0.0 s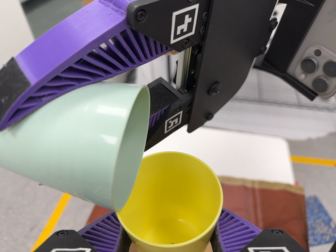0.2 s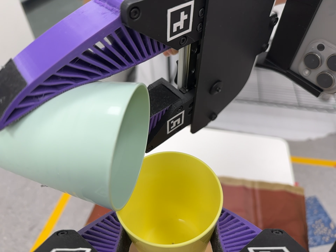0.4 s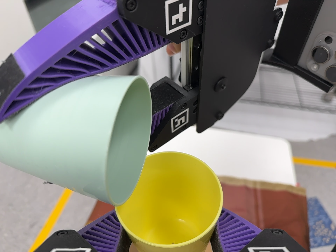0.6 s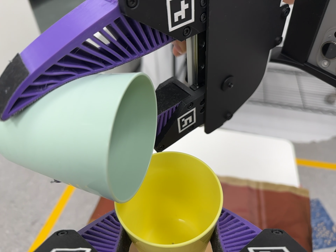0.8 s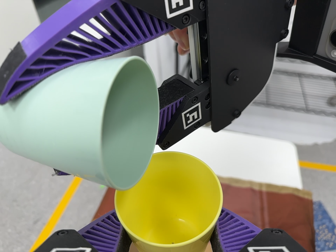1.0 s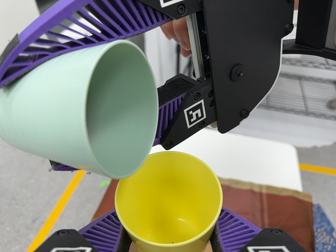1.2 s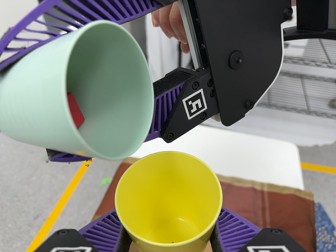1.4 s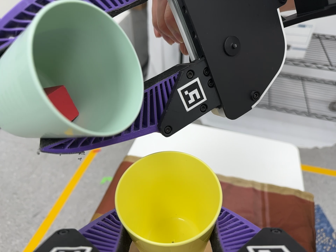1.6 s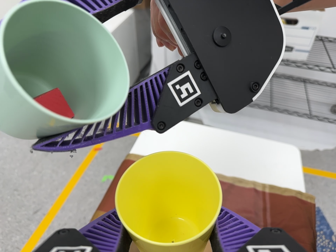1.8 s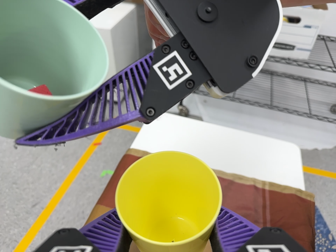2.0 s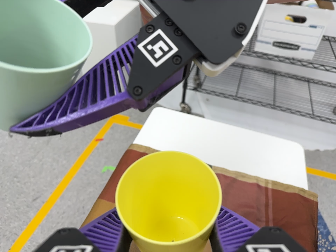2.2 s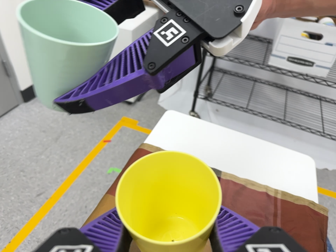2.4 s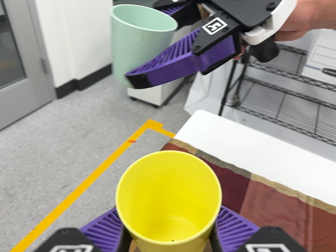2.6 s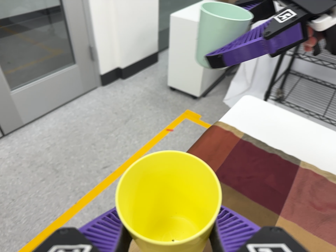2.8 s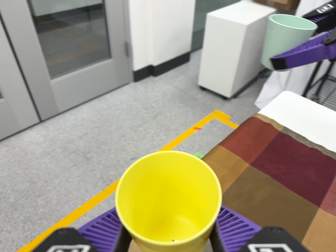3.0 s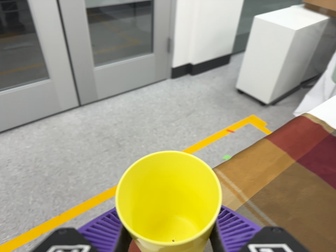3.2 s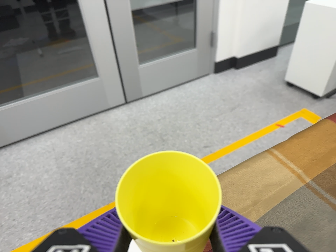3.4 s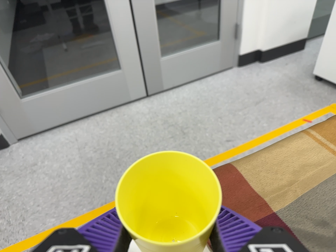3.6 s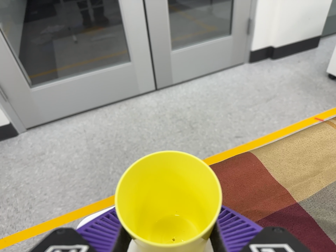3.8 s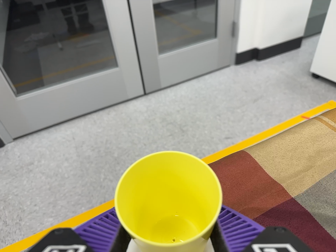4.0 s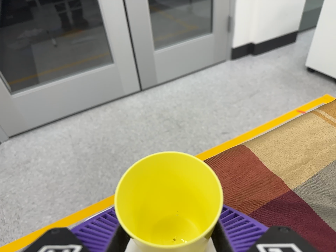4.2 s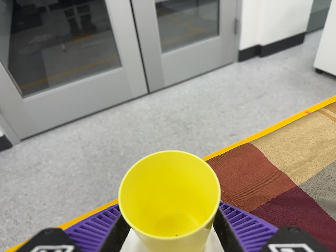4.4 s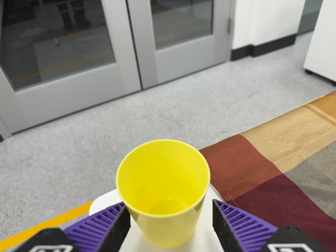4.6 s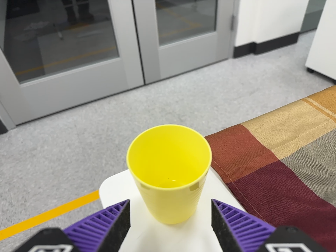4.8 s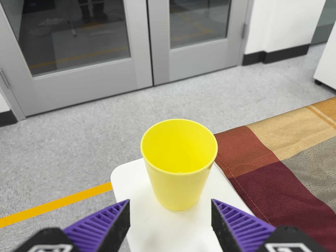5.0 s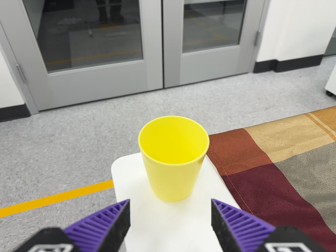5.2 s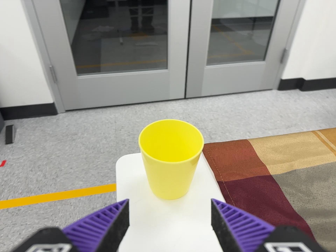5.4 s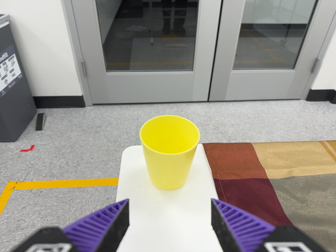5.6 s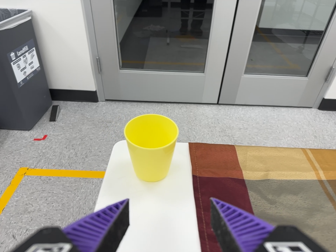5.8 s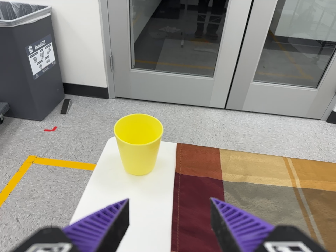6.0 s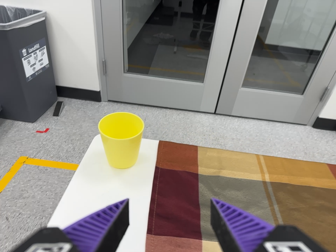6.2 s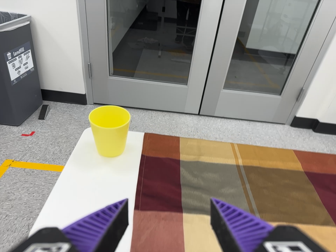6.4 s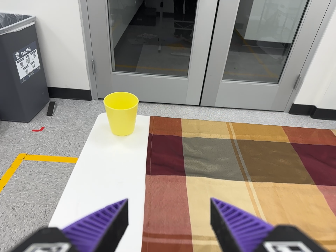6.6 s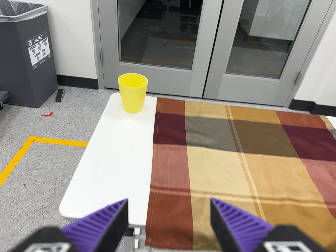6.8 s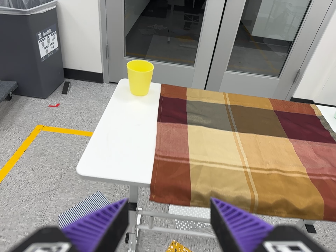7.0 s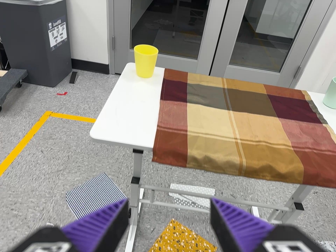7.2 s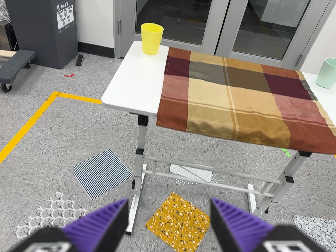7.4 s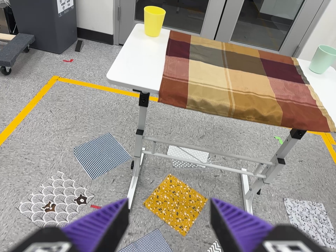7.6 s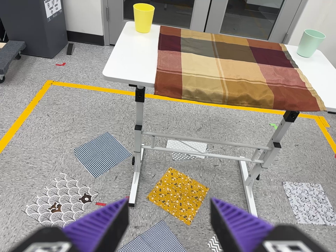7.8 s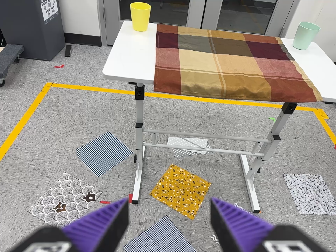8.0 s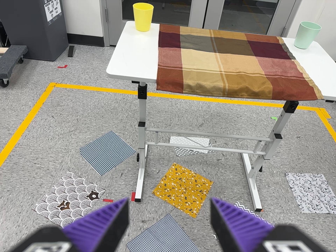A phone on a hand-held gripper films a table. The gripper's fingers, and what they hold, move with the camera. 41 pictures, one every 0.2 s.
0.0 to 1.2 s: The camera shifts only a little, or ends up much as it began.
1.2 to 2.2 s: The camera rolls about its line of sight by about 10 degrees, and the scene rotates clockwise.
2.2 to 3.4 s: The camera swings to its left by about 40 degrees, and the scene slides to the right. It travels toward the bottom of its view and to its left, about 24 cm, so close, fixed things drift upward. It rolls about its line of sight by about 20 degrees, and the scene rotates clockwise.
3.4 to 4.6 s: The camera travels toward the bottom of its view, about 7 cm, so close, fixed things drift upward.
4.6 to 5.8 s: The camera pans to its left by about 20 degrees. It travels backward and to its right, about 20 cm, so what stands in front gets smaller. It rolls about its line of sight by about 25 degrees, and the scene rotates clockwise.
5.8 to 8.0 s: The camera travels backward and toward the bottom of its view, about 60 cm, so what stands in front gets smaller.
The film runs backward here.
